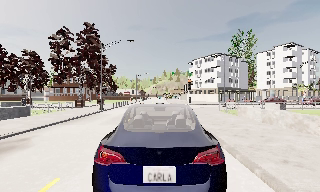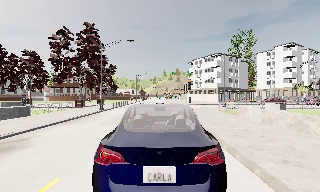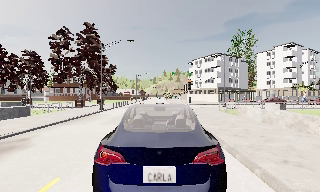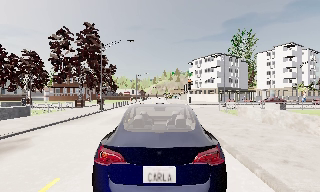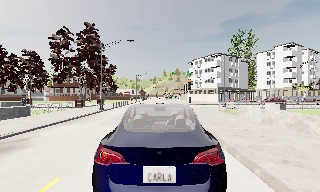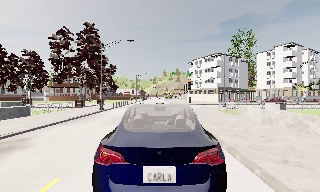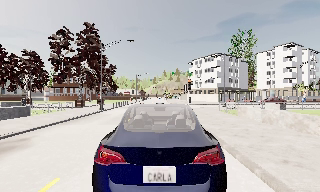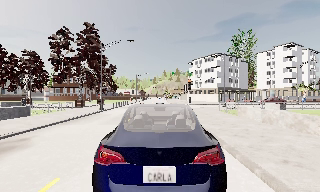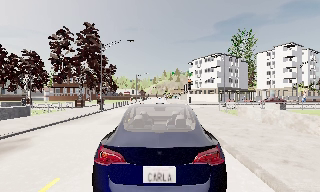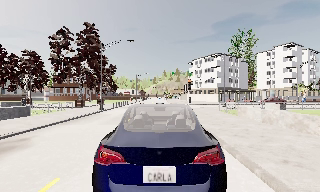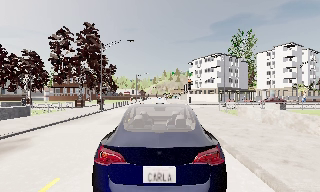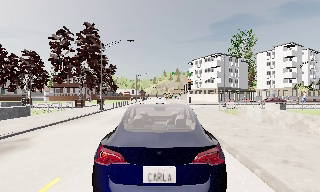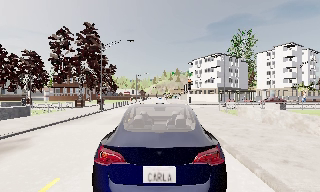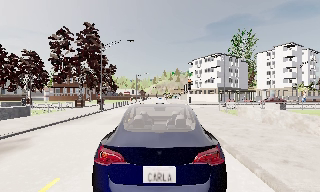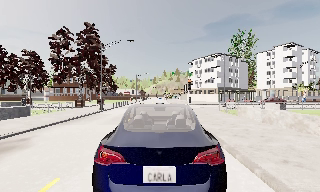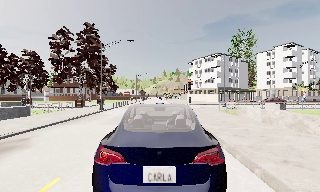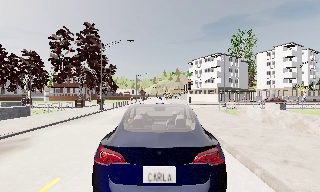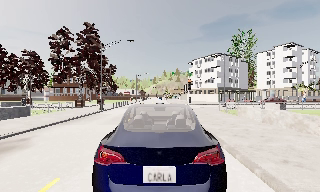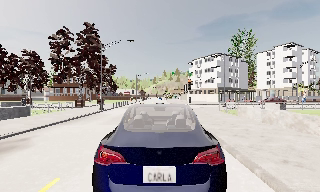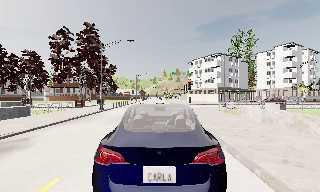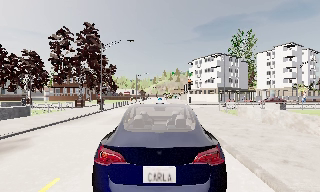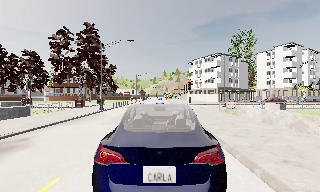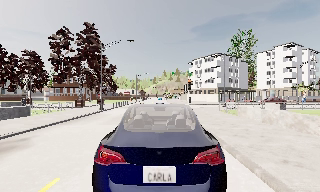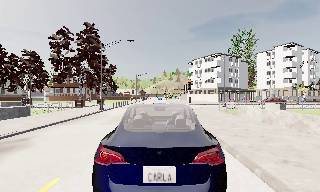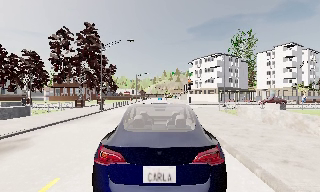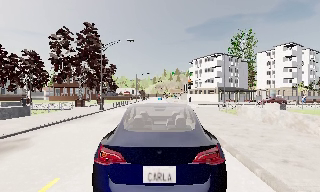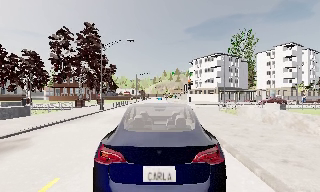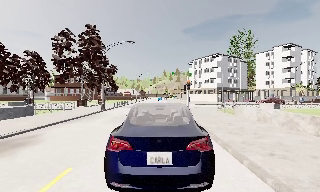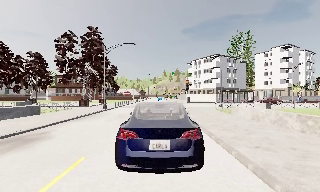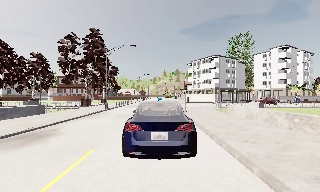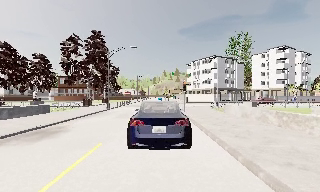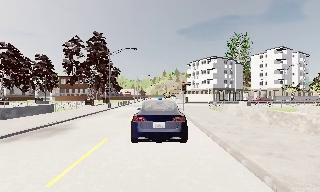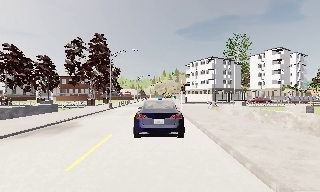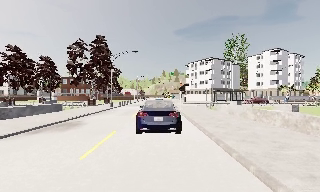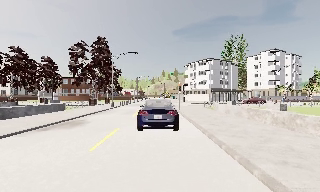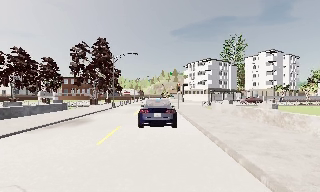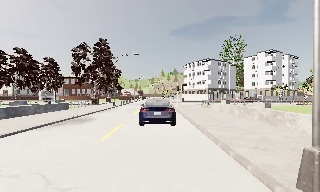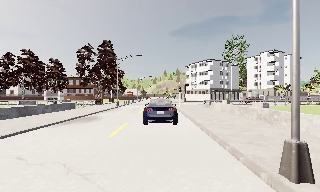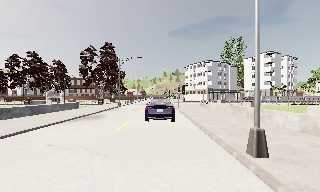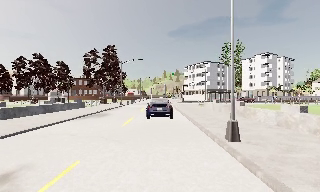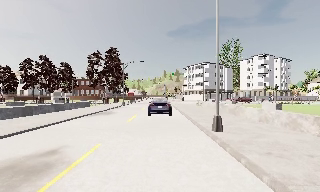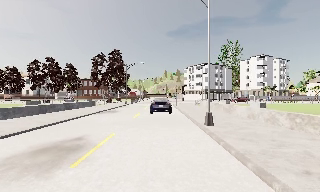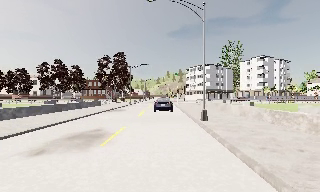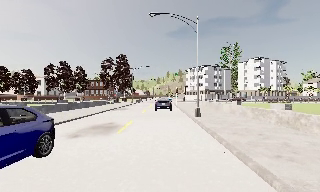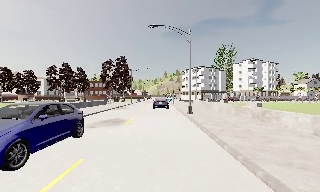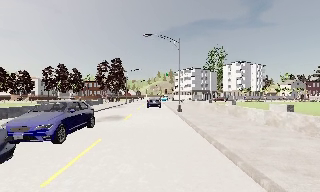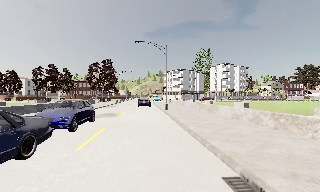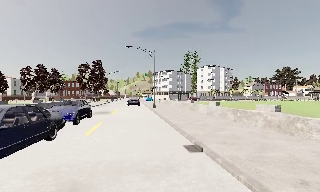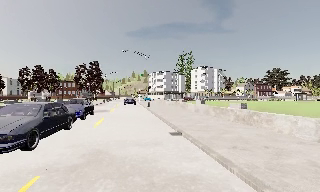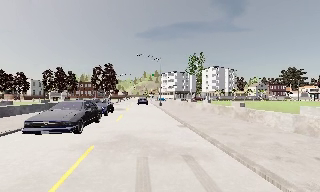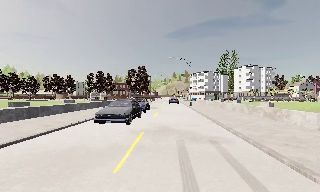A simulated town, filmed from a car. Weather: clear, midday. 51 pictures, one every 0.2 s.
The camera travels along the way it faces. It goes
backward.
0.0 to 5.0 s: The camera keeps its place and its aim.
5.0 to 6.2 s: The camera travels backward, about 3 m, so what stands in front gets smaller. It gains speed.
6.2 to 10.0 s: The camera travels backward, about 25 m, so what stands in front gets smaller. It gains speed.
The film runs backward here.
